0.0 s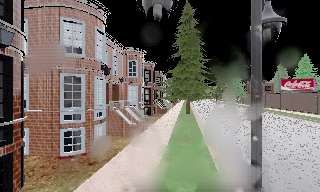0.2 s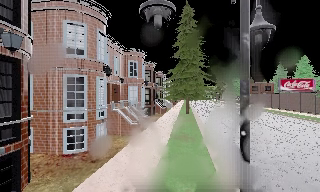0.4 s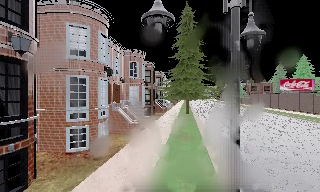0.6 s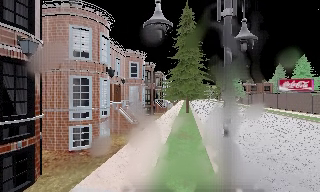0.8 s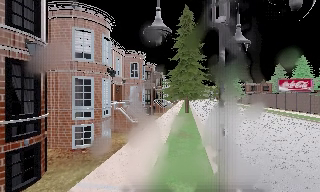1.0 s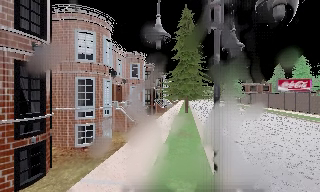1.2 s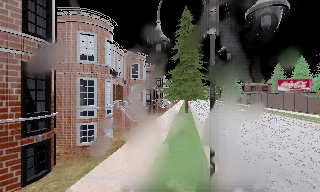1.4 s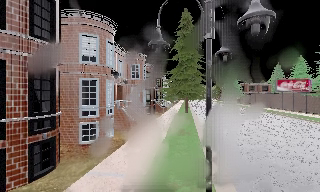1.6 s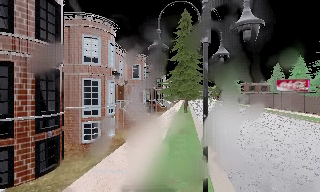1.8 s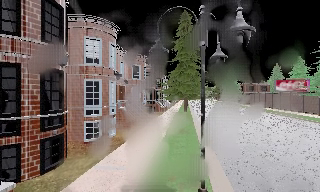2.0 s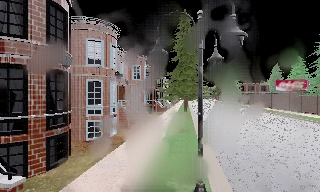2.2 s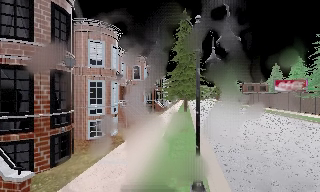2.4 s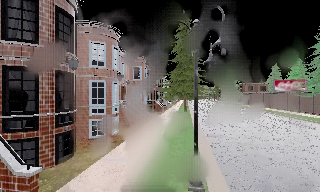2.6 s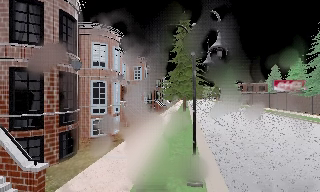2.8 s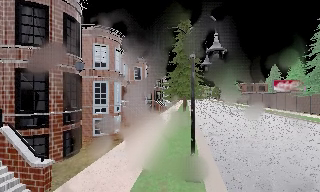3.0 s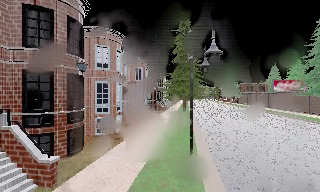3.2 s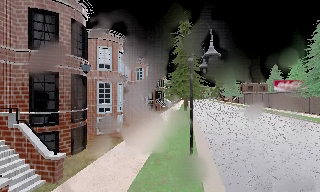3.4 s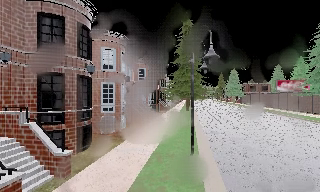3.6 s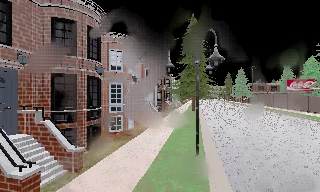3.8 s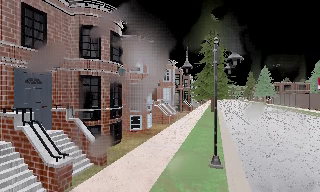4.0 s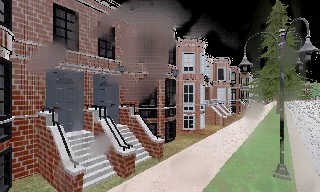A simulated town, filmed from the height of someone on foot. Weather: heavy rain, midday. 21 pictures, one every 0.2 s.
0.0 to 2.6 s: The camera travels backward, about 3 m, so what stands in front gets smaller.
2.6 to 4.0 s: The camera pans to its left, which is counterclockwise from overhead, by about 30 degrees. It travels backward, about 1.5 m, so what stands in front gets smaller.
The film runs backward here.
